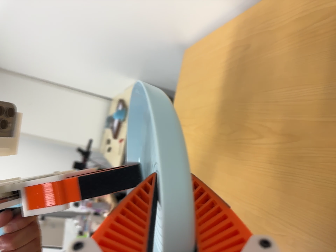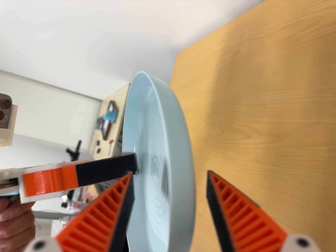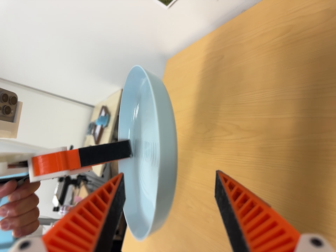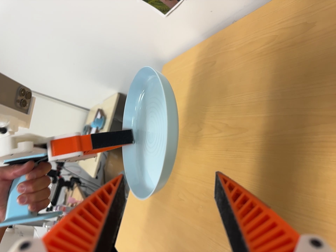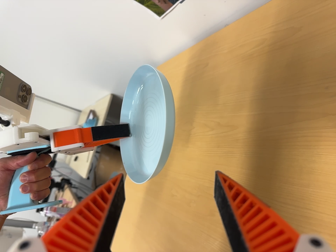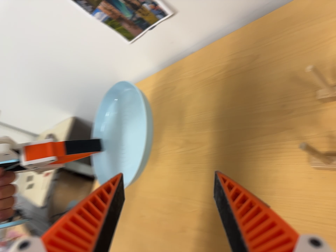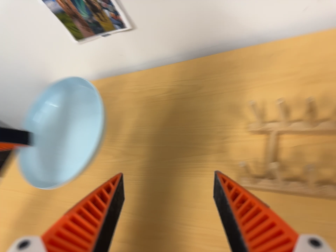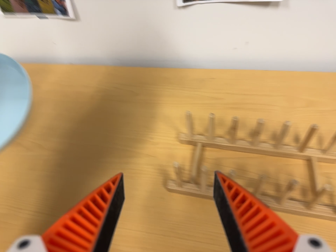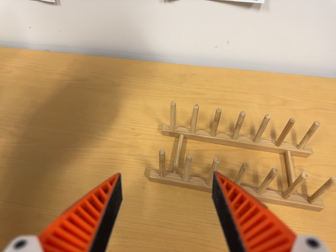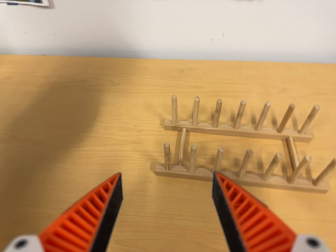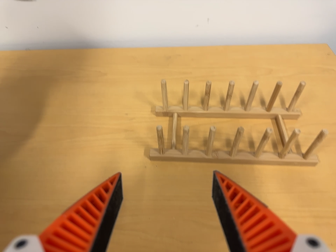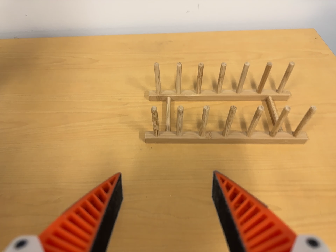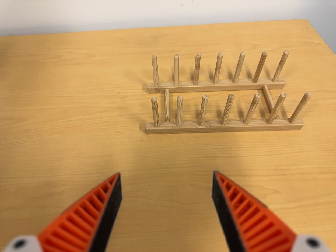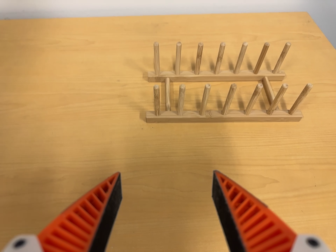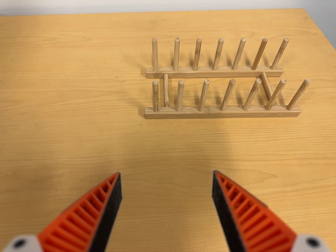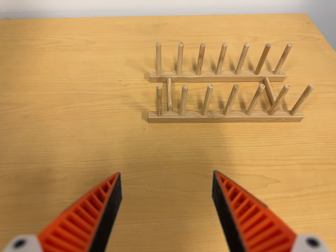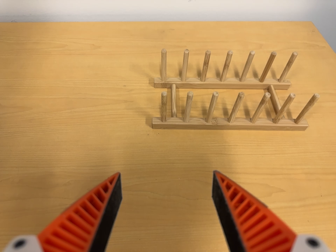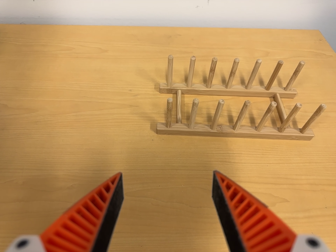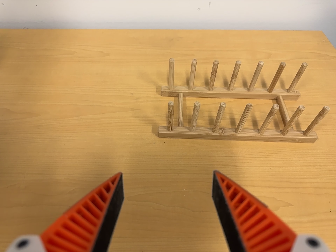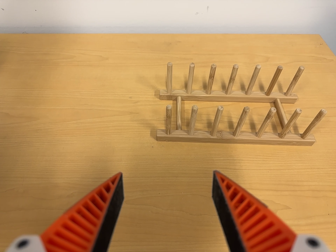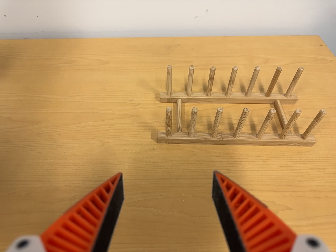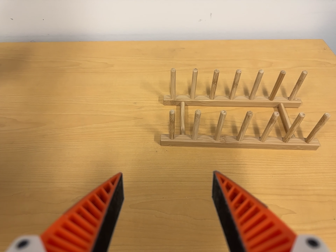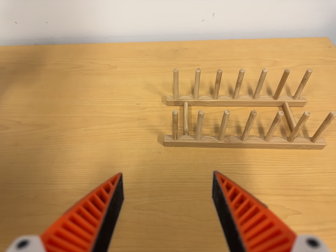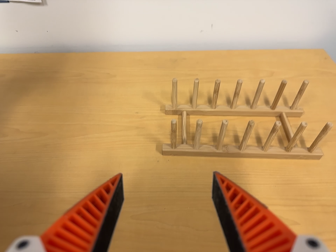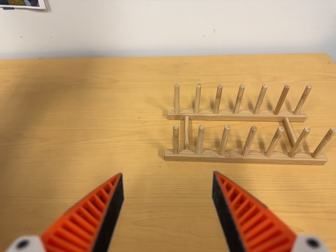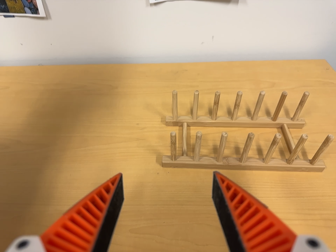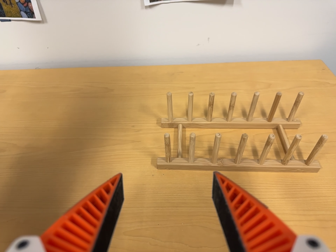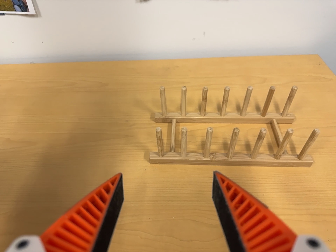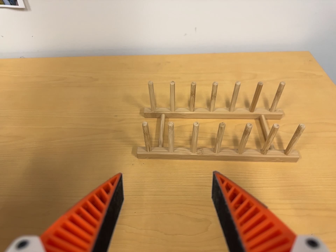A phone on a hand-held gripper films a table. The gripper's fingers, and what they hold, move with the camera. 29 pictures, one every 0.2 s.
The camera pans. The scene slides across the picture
to the left.
0.0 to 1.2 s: The scene slides to the left, as the camera pans about 35 degrees to its right. It travels backward, toward the bottom of its view and to its left, about 18 cm. Its aim tips toward the top of its view by about 15 degrees. It rolls about its line of sight by about 10 degrees, and the scene rotates clockwise.
1.2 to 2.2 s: The camera swings to its right by about 35 degrees, and the scene slides to the left. It travels toward the bottom of its view and to its left, about 14 cm, so close, fixed things drift upward.
2.2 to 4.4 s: The camera shifts only a little, or ends up much as it began.
4.4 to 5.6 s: The camera travels to its right, about 5 cm, so close, fixed things drift to the left.
The film runs backward here.
